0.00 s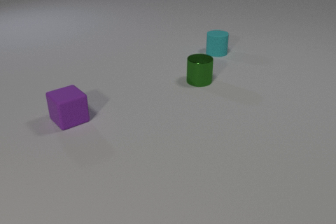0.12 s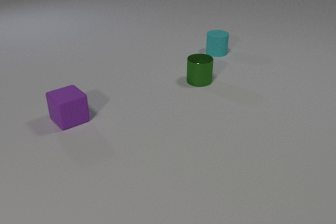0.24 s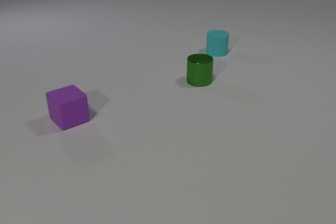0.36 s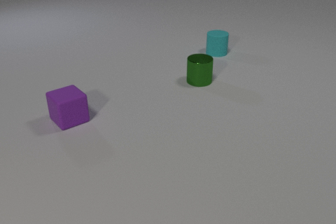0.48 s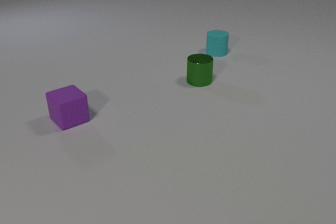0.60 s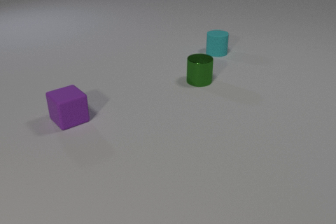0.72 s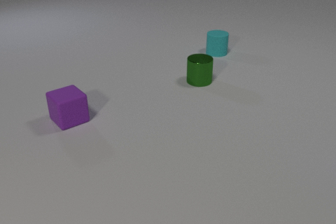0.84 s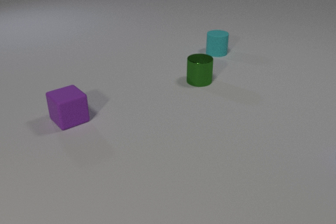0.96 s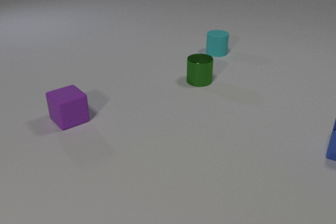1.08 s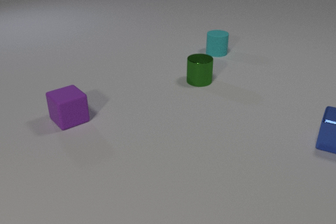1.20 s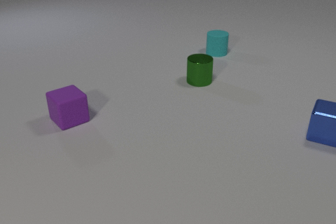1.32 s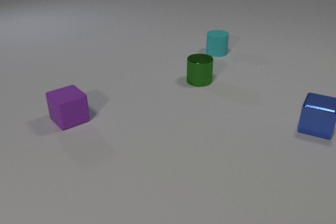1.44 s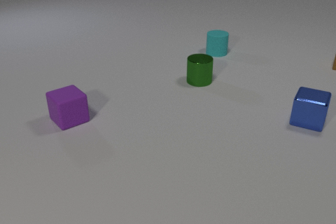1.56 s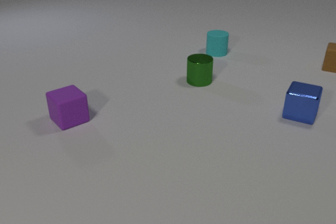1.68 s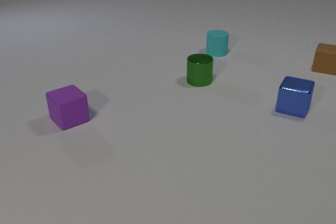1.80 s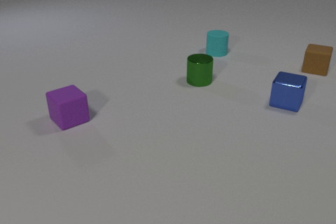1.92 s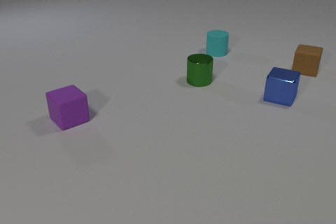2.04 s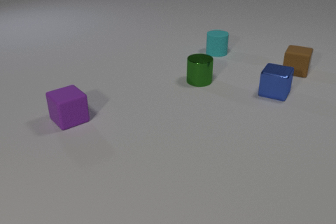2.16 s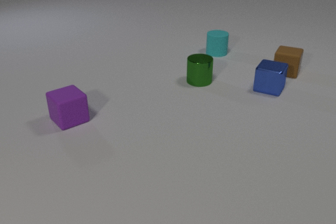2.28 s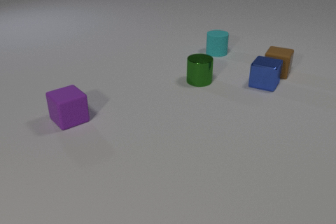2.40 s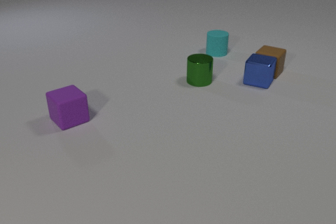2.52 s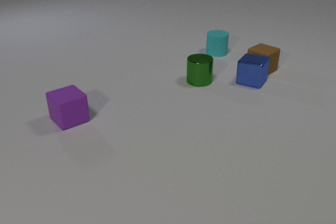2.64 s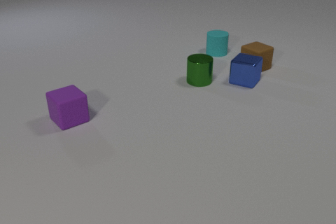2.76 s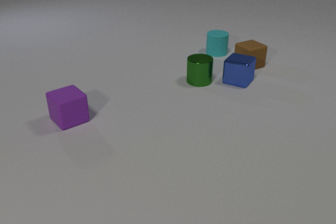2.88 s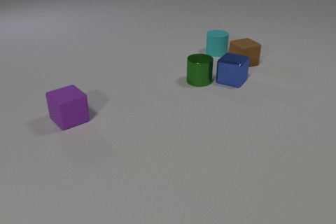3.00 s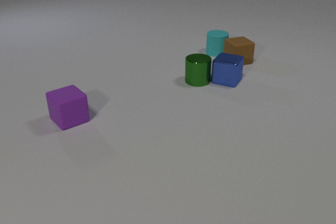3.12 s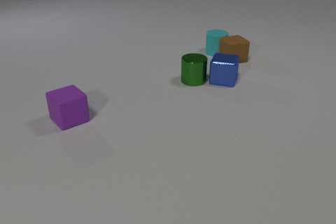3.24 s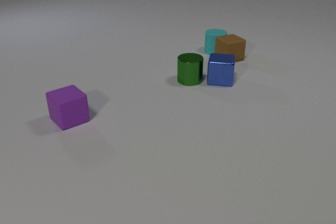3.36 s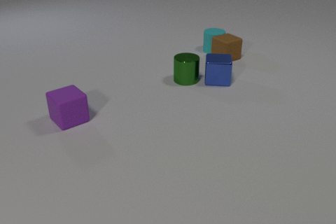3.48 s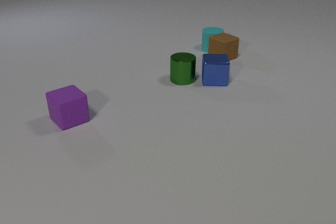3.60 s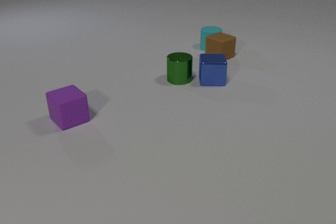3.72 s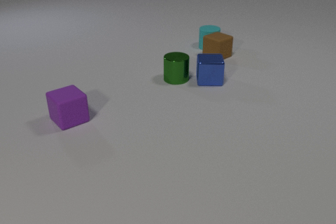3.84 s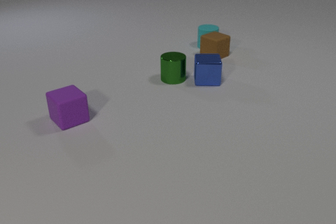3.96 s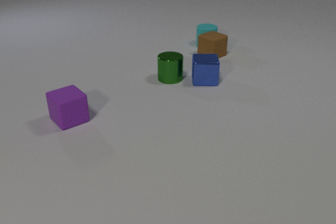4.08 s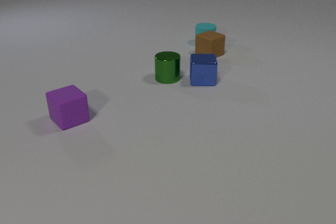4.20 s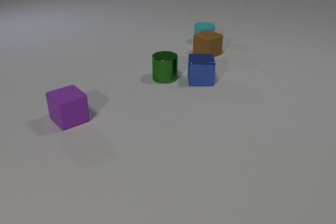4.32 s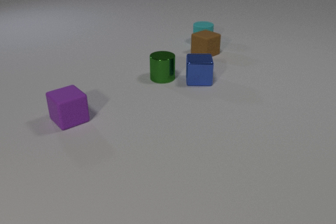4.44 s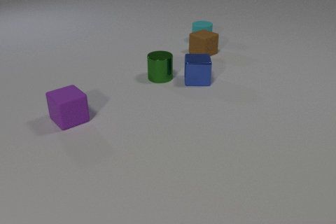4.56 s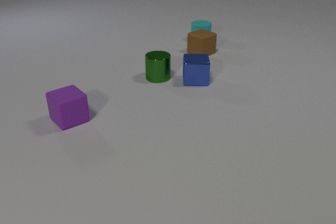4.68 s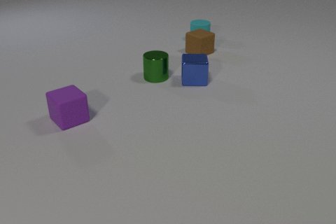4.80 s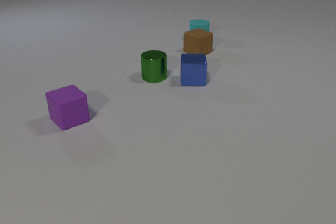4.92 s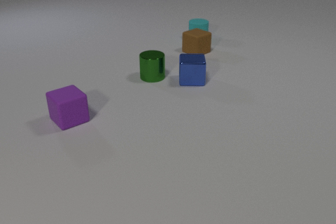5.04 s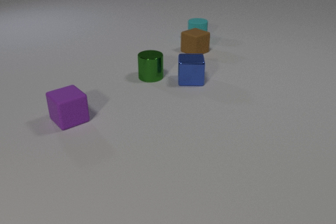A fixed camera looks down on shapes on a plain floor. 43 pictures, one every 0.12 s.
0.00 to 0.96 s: The blue metal cube comes in at the right edge, slides away from the camera and to the left.
0.96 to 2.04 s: The blue metal cube slides away from the camera and to the left. The brown rubber cube comes in at the right edge, slides to the left and toward the camera.
2.04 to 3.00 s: The blue metal cube slides to the left. The brown rubber cube slides to the left, spins clockwise seen from above by about 45 degrees, its near face sliding to the left. The blue metal cube and the brown rubber cube collide. The blue metal cube and the green metal cylinder collide.
3.00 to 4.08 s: The blue metal cube slides to the left, spins so that its near face slides to the right, counterclockwise seen from above. The brown rubber cube slides to the left and away from the camera, spins counterclockwise seen from above by about 15 degrees, its near face sliding to the right. The cyan rubber cylinder slides away from the camera and to the left. The green metal cylinder slides to the left. The brown rubber cube and the cyan rubber cylinder collide.
4.08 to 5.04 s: The blue metal cube slides to the left. The brown rubber cube slides to the left and away from the camera. The cyan rubber cylinder slides away from the camera and to the left. The green metal cylinder slides to the left.
What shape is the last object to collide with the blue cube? cylinder.
What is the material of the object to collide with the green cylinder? metal.
How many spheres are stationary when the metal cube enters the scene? 0.
